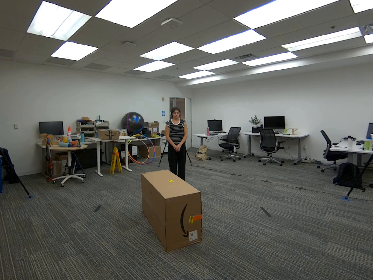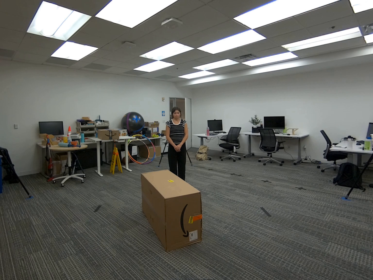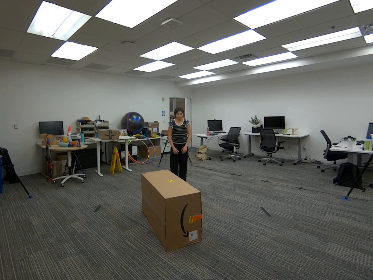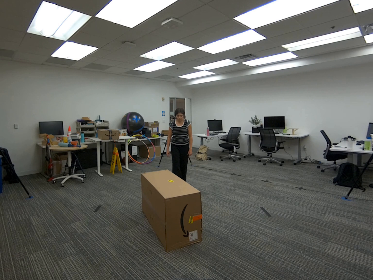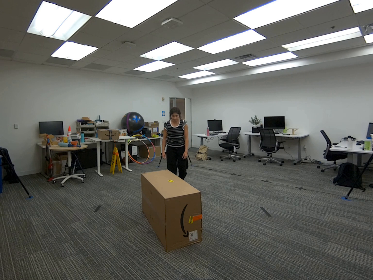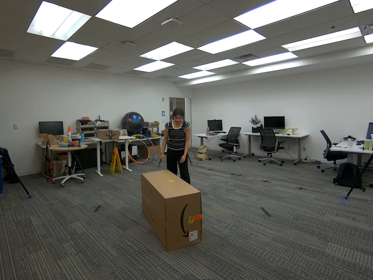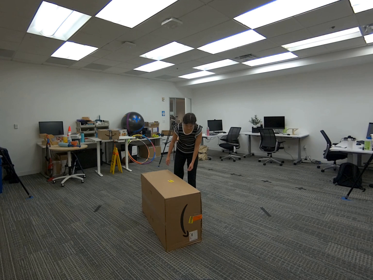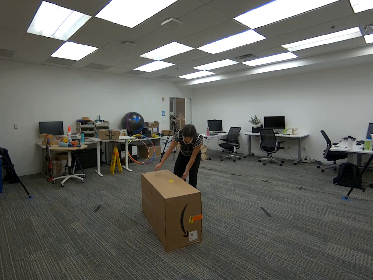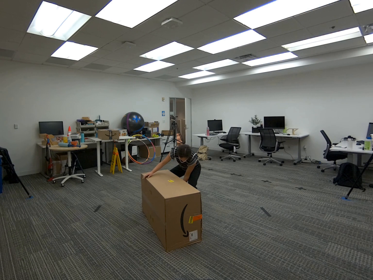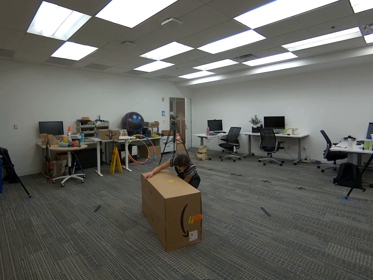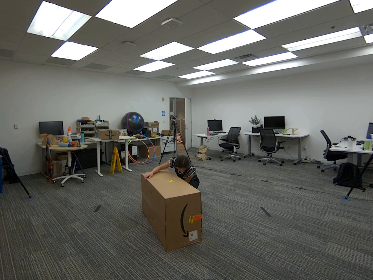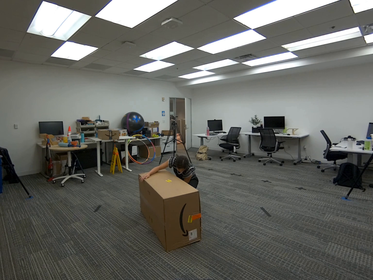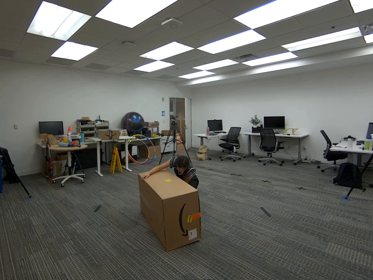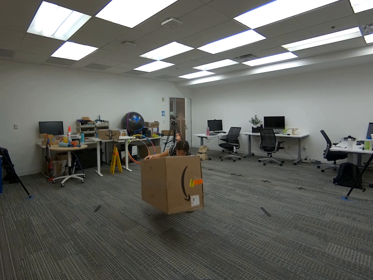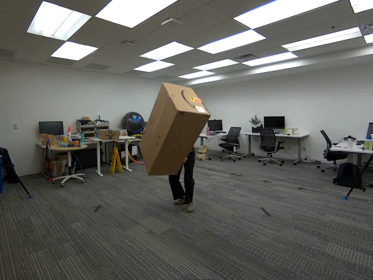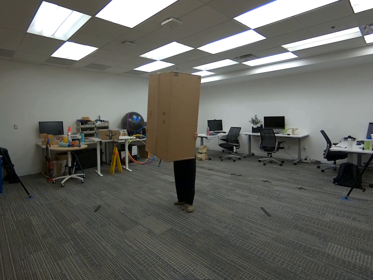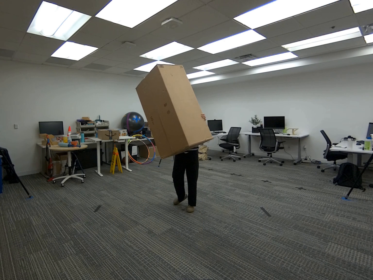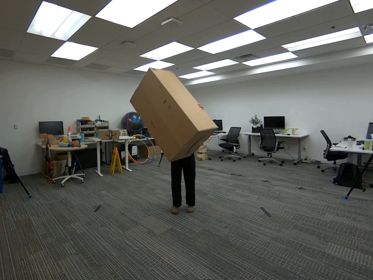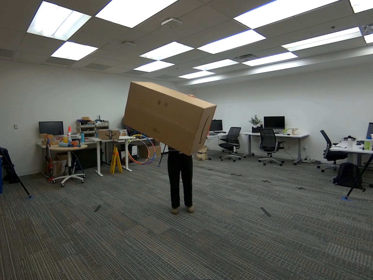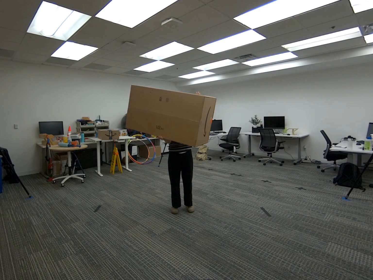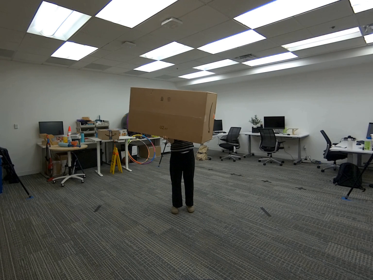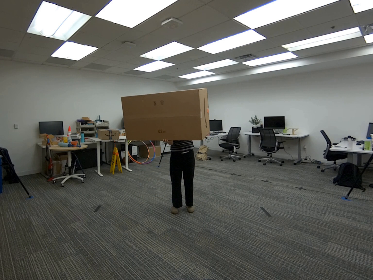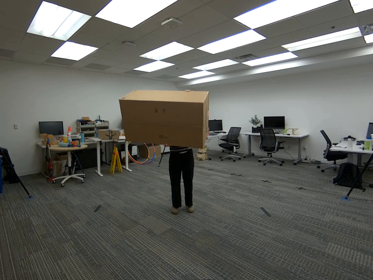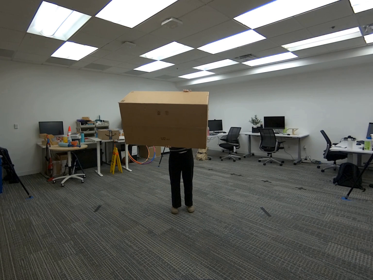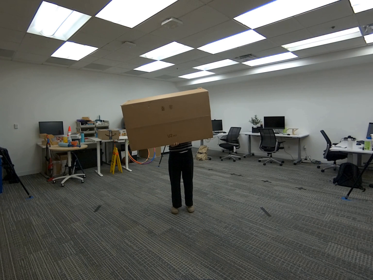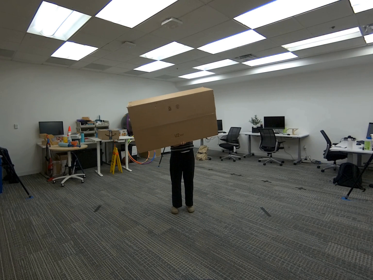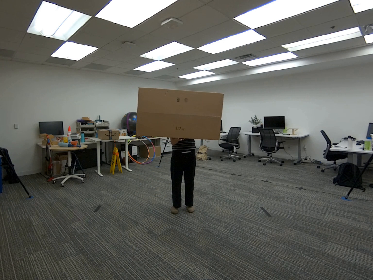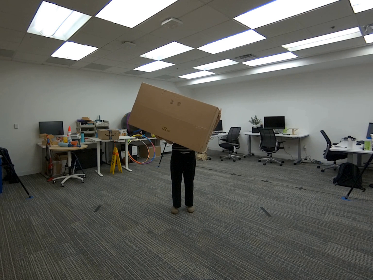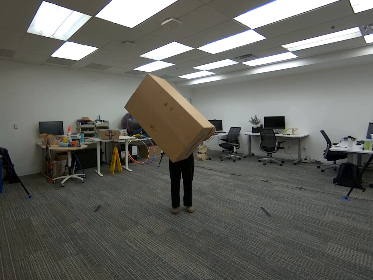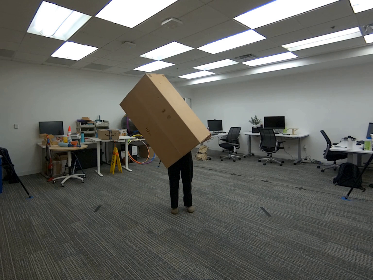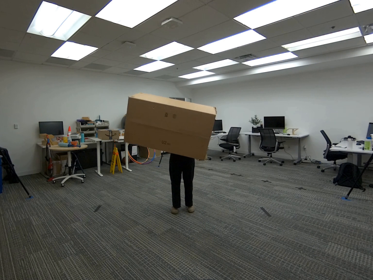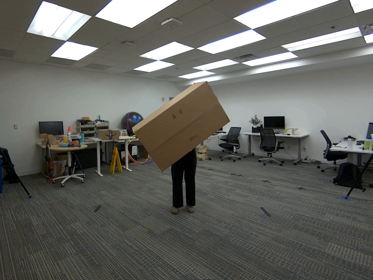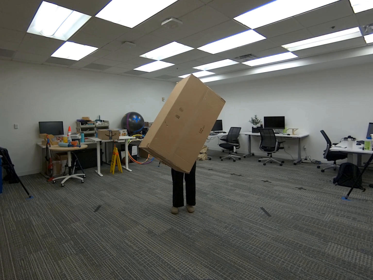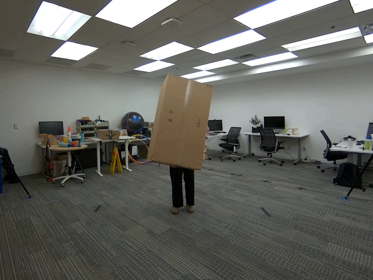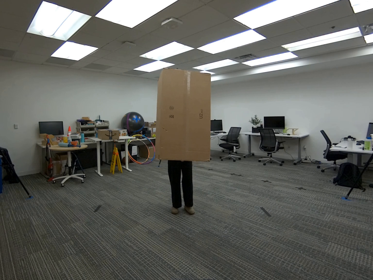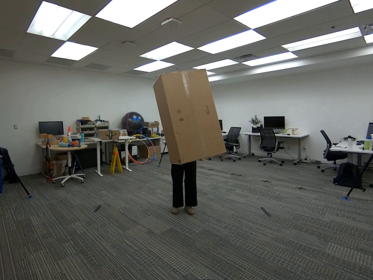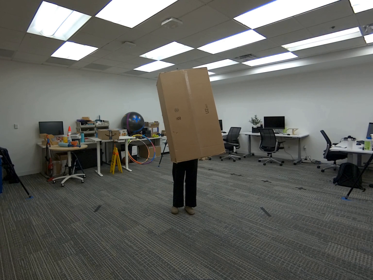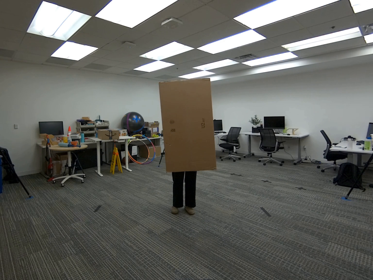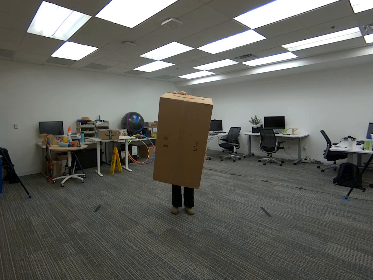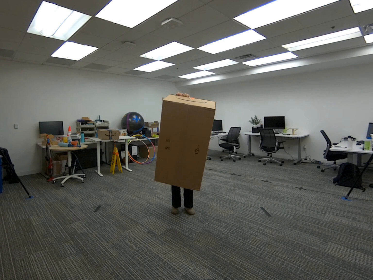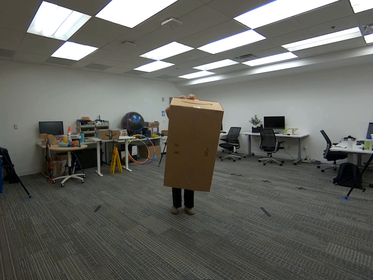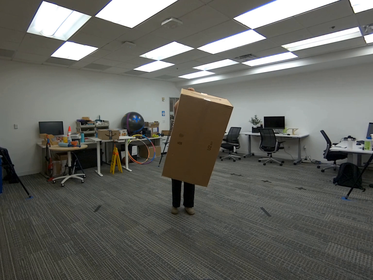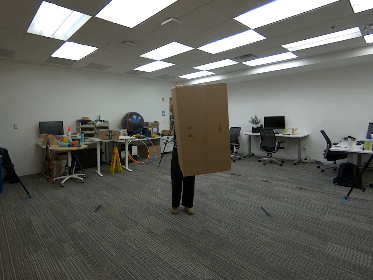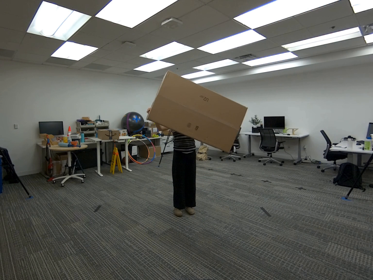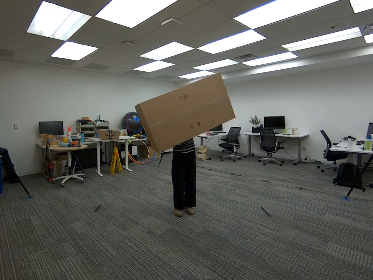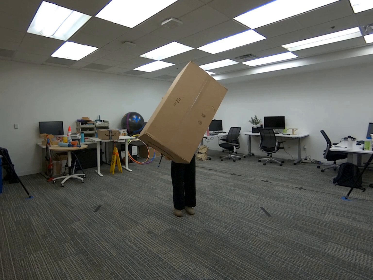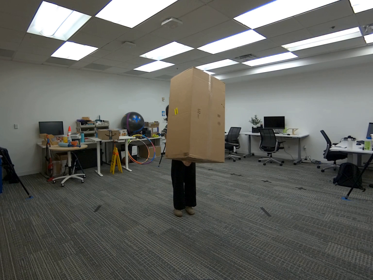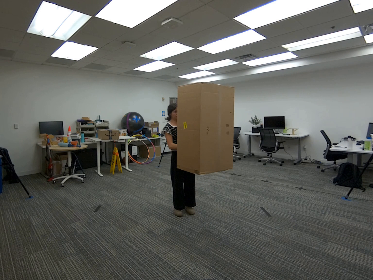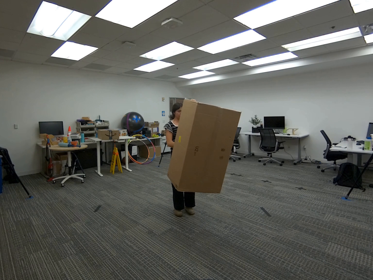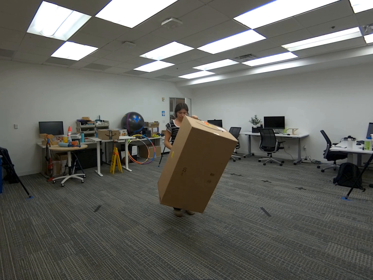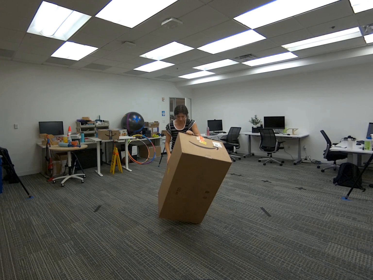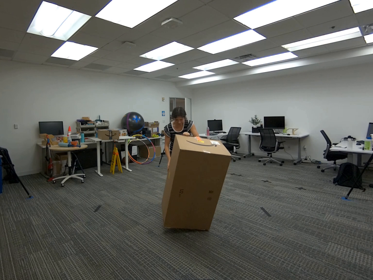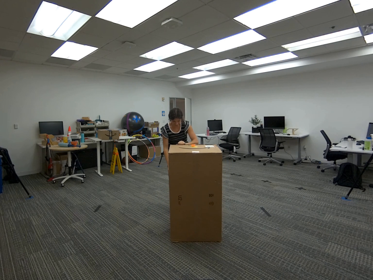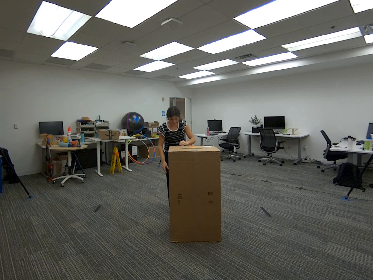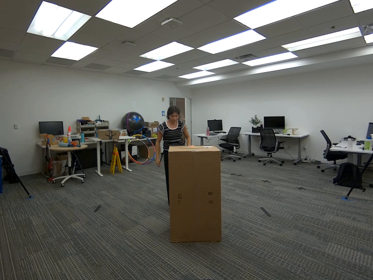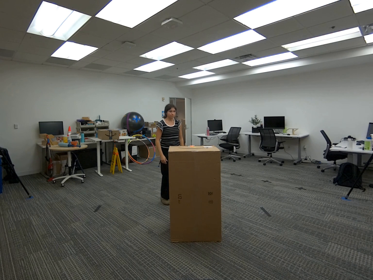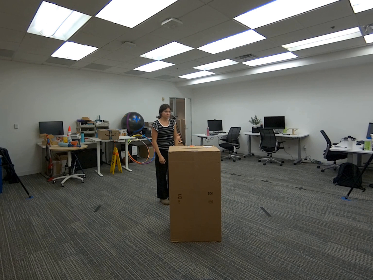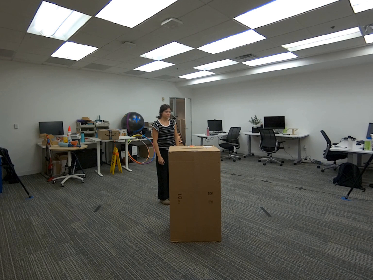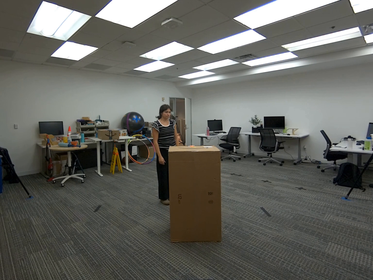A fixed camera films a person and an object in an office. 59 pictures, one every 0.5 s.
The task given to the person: Walk to the giant cardboard box on the ground and pick it up with both hands. Hold the box vertically in front of you and rotate it in place in midair. When you are finished, lower the box and place it back on the ground.
